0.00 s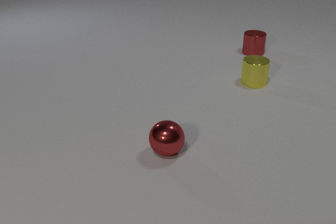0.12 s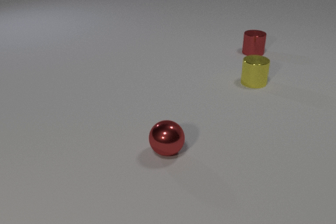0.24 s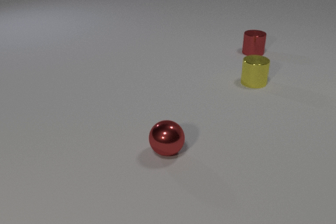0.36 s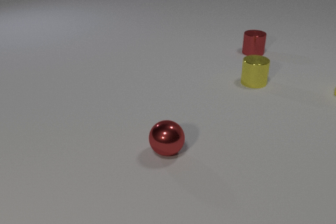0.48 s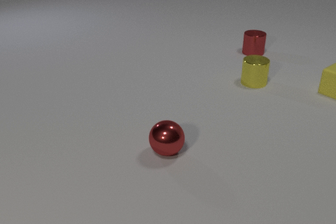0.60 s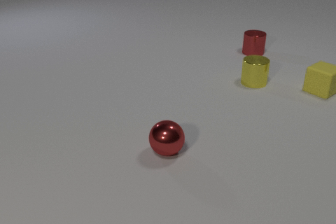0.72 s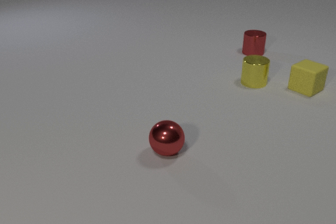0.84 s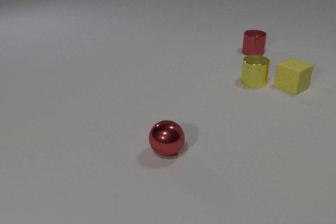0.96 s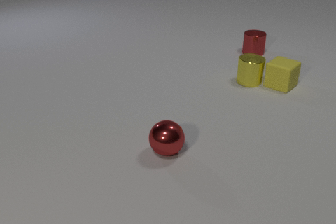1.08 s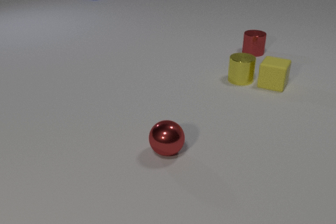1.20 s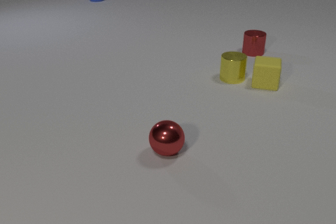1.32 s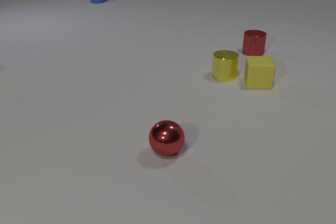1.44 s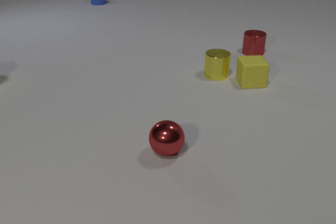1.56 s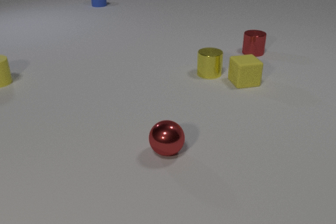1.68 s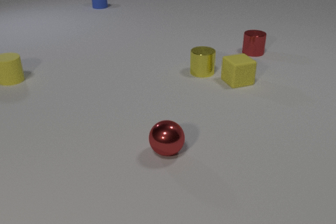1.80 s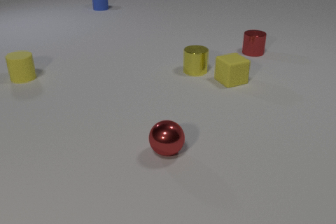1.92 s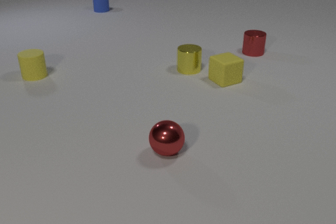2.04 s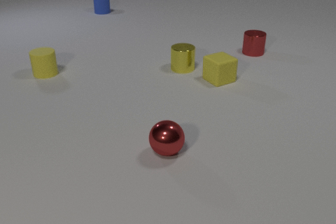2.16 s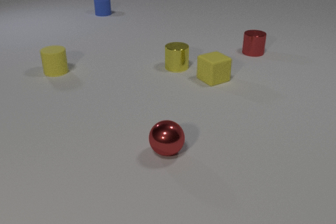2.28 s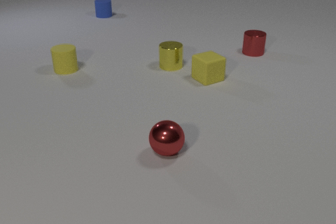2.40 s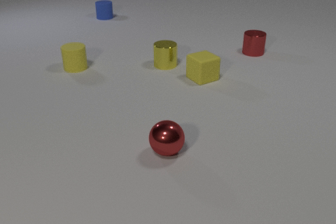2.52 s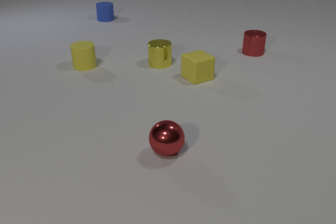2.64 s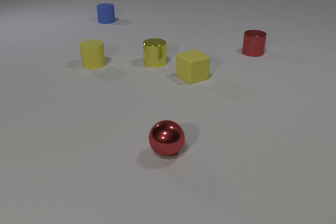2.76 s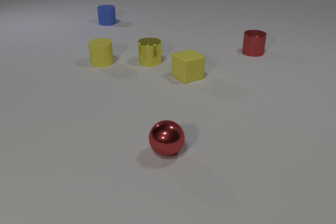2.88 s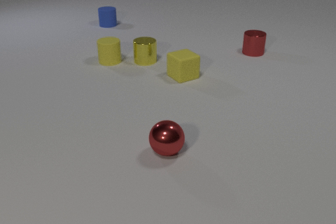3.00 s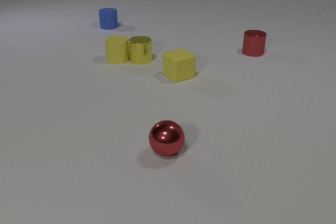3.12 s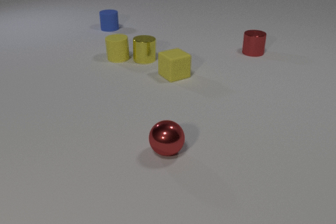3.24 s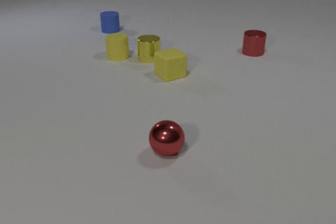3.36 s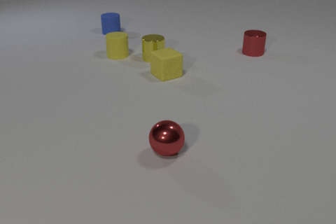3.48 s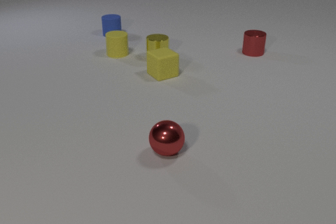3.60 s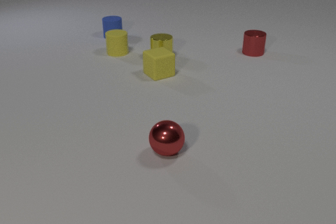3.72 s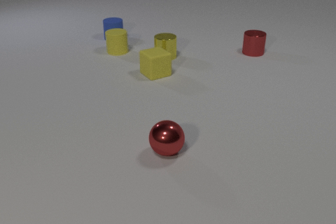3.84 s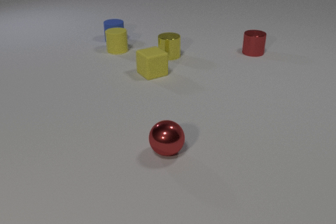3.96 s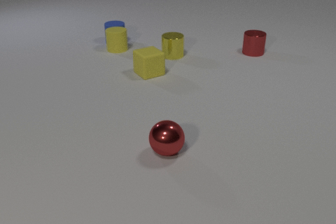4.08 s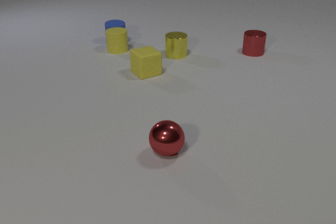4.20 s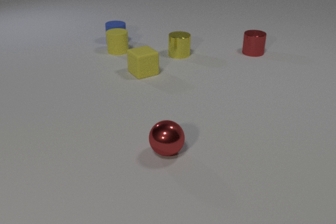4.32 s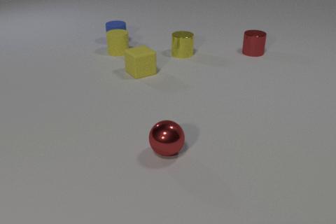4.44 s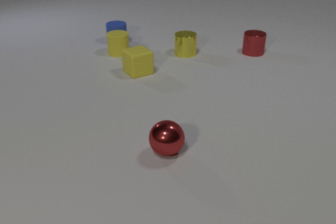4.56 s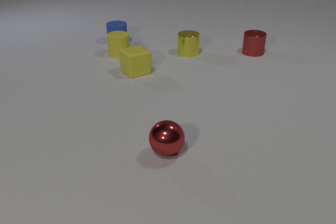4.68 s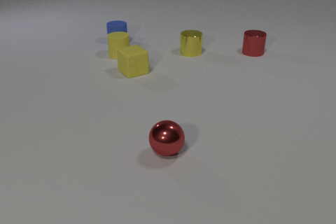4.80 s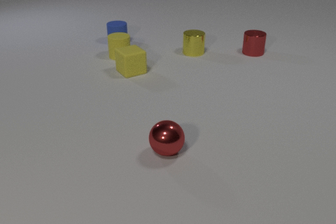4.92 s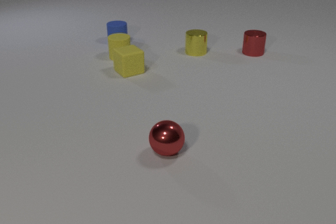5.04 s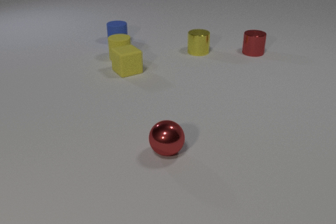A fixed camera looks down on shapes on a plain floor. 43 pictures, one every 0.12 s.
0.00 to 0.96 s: The yellow rubber cube comes in at the right edge, slides to the left. The yellow rubber cube and the yellow metal cylinder collide.
0.96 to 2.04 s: The yellow rubber cube slides to the left, spins counterclockwise seen from above by about 75 degrees, its near face sliding to the right. The yellow metal cylinder slides to the left. The blue rubber cylinder slides toward the camera. The yellow rubber cylinder comes in at the left edge, slides to the right.
2.04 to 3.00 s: The yellow rubber cube slides to the left. The yellow metal cylinder slides to the left and away from the camera. The blue rubber cylinder slides toward the camera. The yellow rubber cylinder slides to the right. The yellow metal cylinder and the yellow rubber cylinder collide.
3.00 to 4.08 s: The yellow rubber cube slides to the left. The yellow metal cylinder slides to the right. The blue rubber cylinder slides toward the camera. The yellow rubber cylinder slides away from the camera. The blue rubber cylinder and the yellow rubber cylinder collide.
4.08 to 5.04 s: The yellow rubber cube slides to the left. The yellow metal cylinder slides to the right and away from the camera. The yellow rubber cylinder slides toward the camera.
How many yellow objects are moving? 3.
How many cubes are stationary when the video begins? 0.
What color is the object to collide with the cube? yellow.
